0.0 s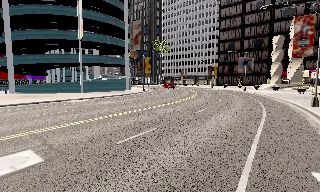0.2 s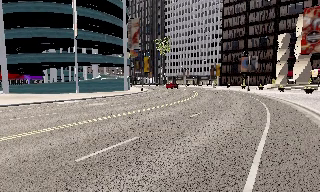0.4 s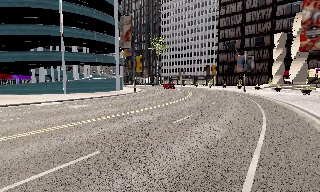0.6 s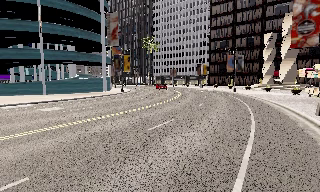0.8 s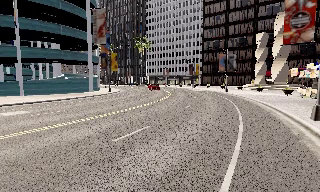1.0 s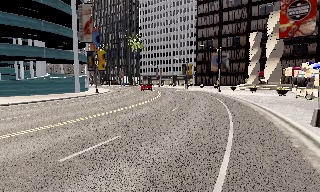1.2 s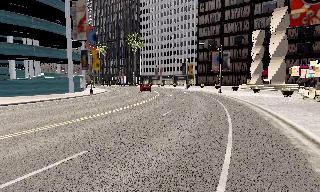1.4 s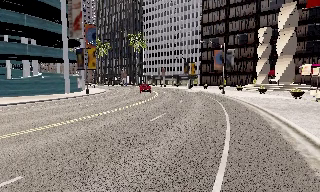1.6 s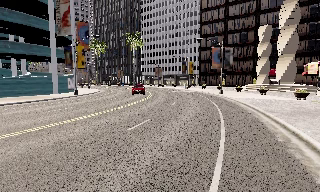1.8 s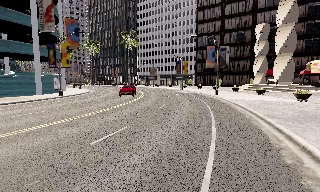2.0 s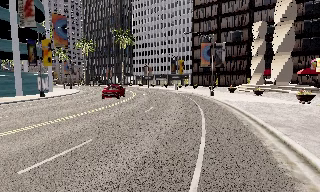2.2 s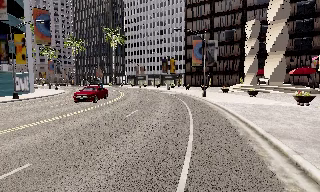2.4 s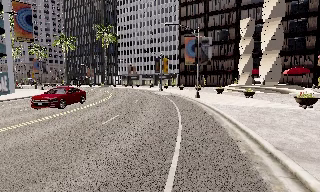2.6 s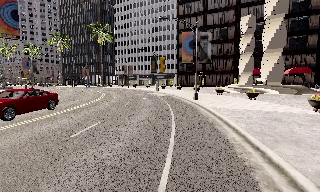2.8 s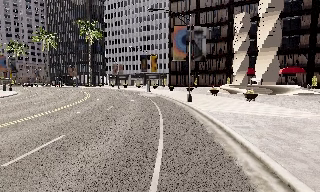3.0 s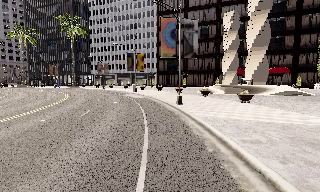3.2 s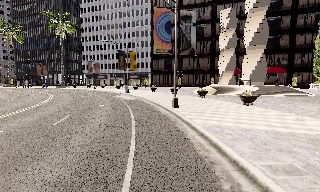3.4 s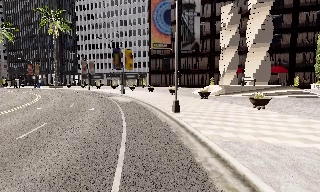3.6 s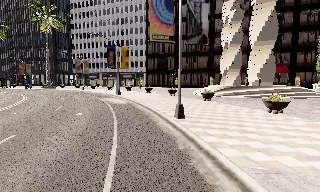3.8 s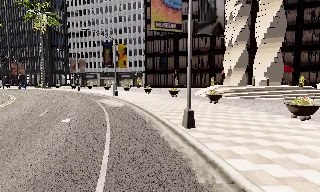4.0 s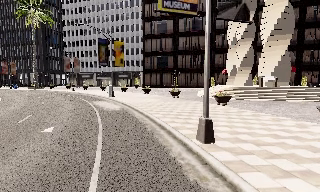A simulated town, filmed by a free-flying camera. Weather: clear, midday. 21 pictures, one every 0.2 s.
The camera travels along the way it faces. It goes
forward.
0.0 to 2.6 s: The camera travels forward and to its right, about 20 m, so what stands in front looms larger.
2.6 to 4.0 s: The scene slides to the left, as the camera pans about 10 degrees to its right. It travels forward, about 11 m, so what stands in front looms larger.
The film runs forward here.
